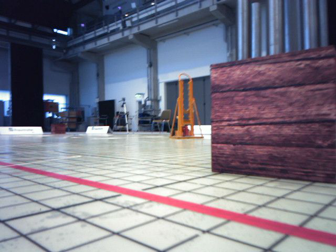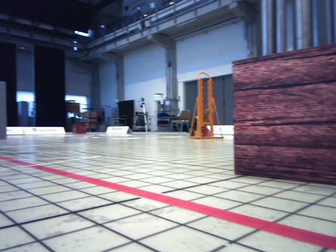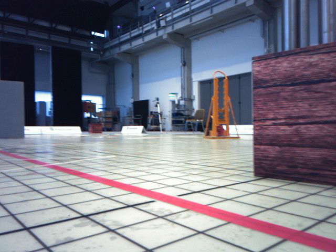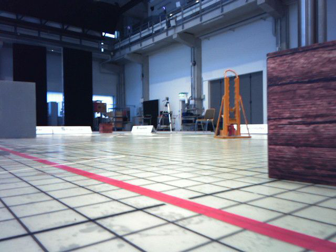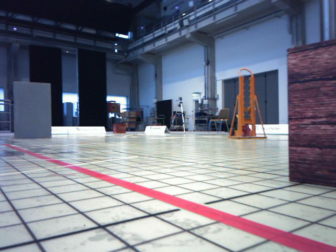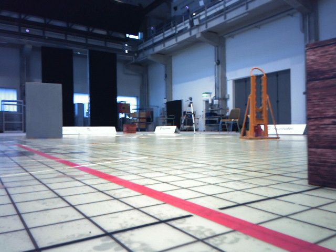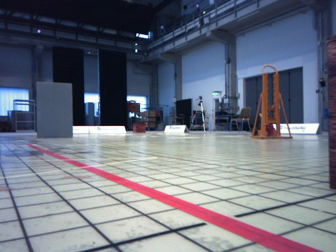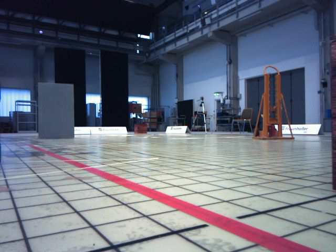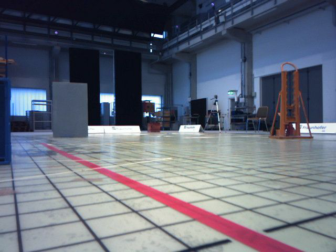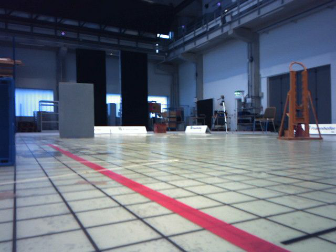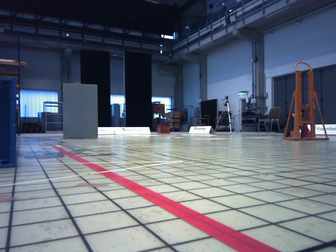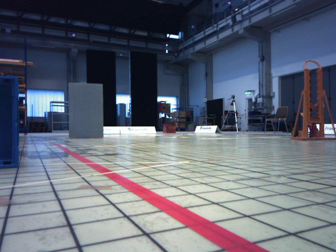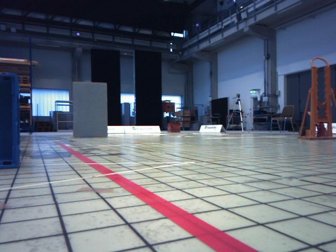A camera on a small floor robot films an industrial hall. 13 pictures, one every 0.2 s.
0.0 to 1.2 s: The scene slides to the right, as the camera pans about 15 degrees to its left. It travels forward, about 0.2 m, so what stands in front looms larger.
1.2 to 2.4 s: The camera travels forward, about 0.2 m, so what stands in front looms larger.
The film runs forward here.
